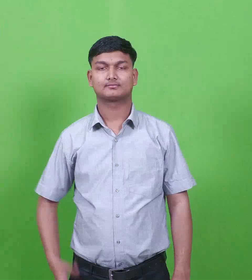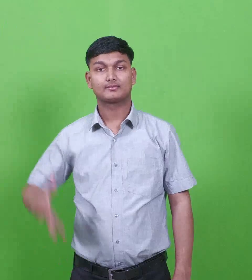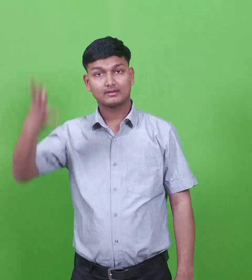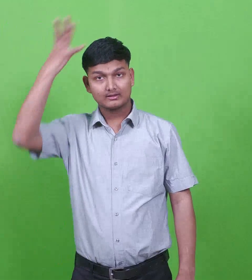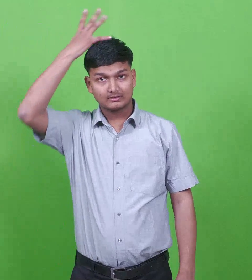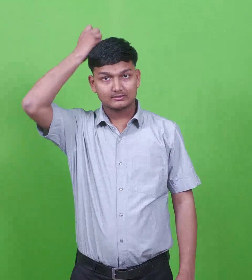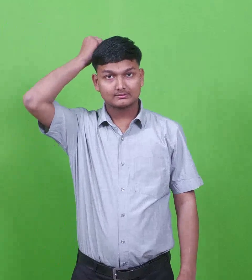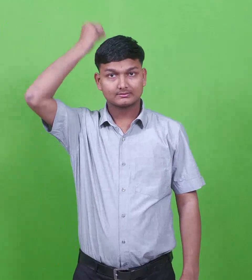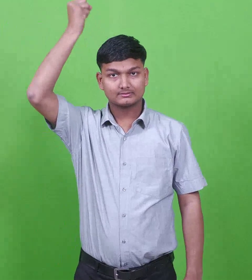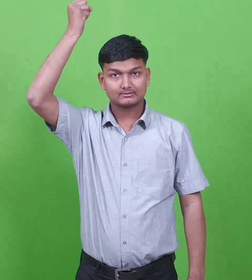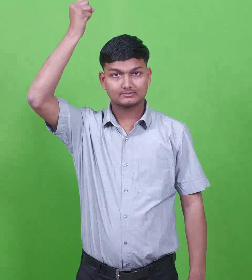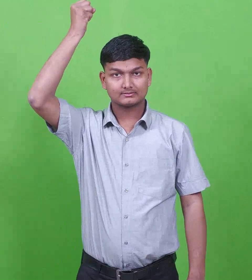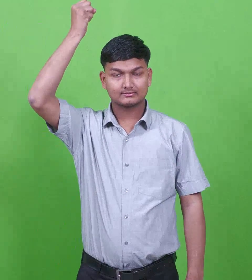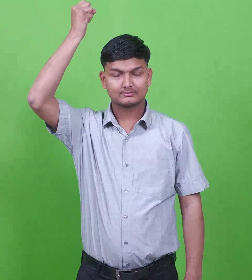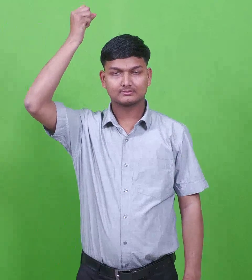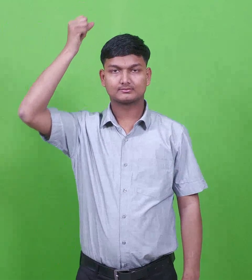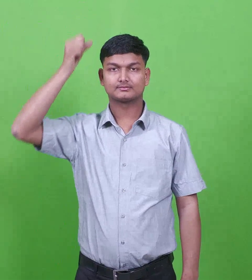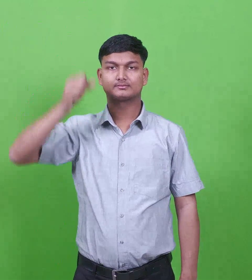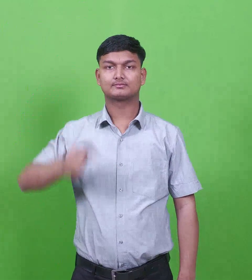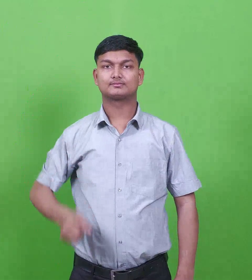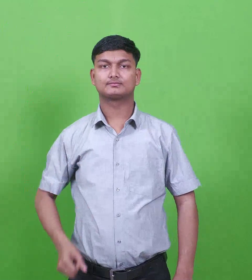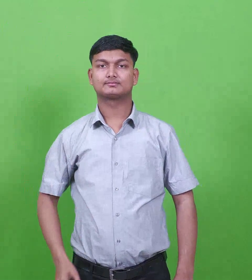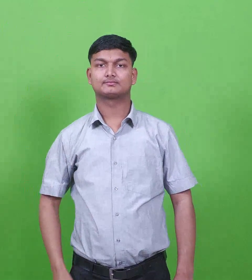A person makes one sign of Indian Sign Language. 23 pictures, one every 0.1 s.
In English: absalom
